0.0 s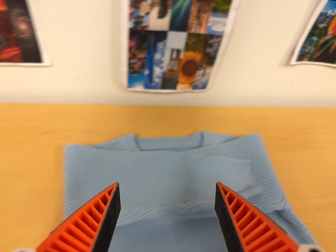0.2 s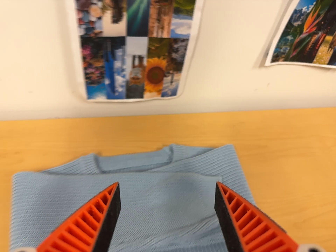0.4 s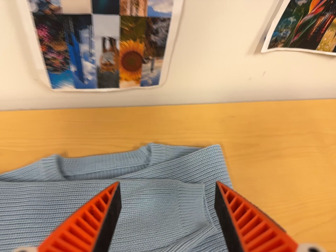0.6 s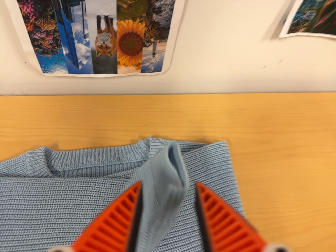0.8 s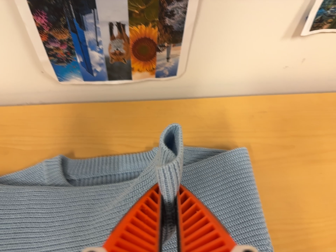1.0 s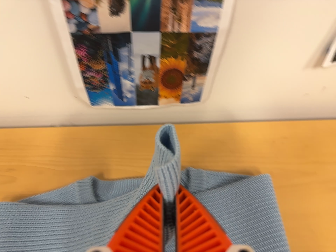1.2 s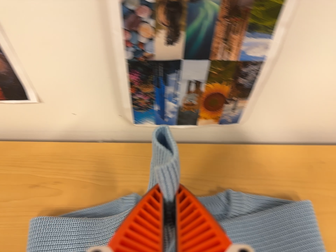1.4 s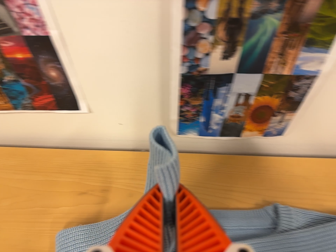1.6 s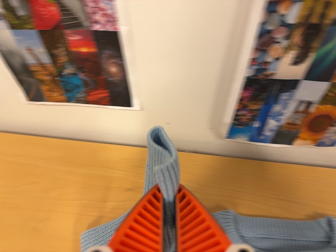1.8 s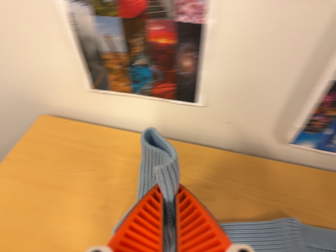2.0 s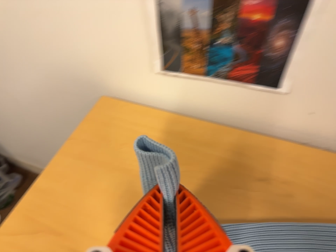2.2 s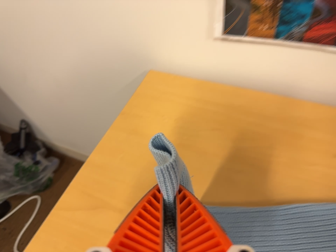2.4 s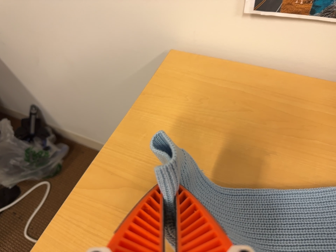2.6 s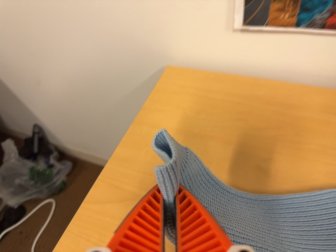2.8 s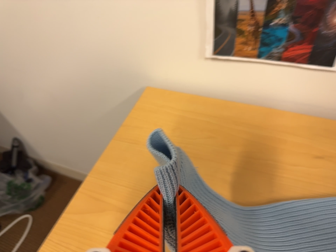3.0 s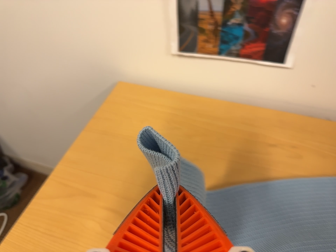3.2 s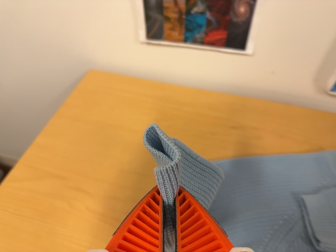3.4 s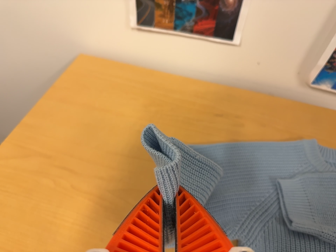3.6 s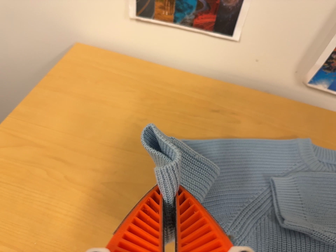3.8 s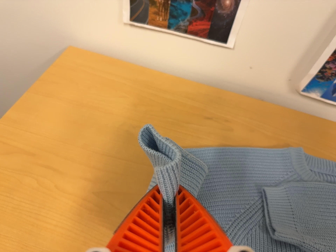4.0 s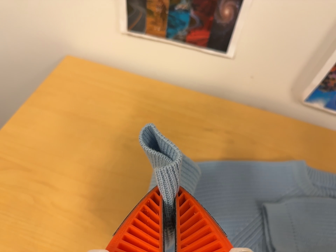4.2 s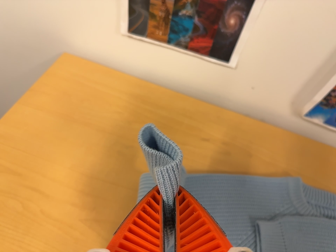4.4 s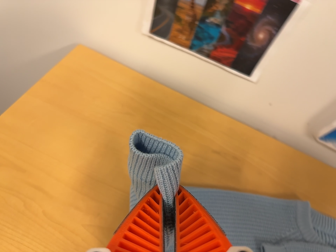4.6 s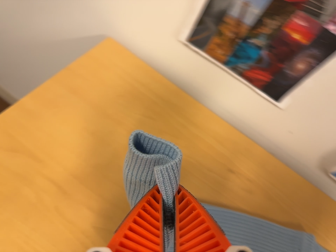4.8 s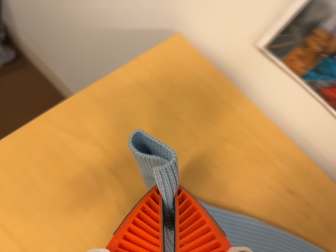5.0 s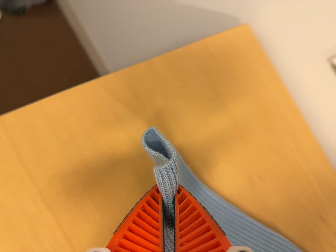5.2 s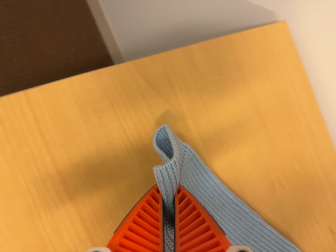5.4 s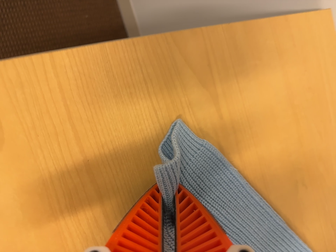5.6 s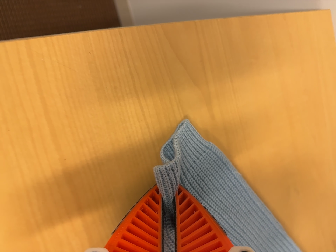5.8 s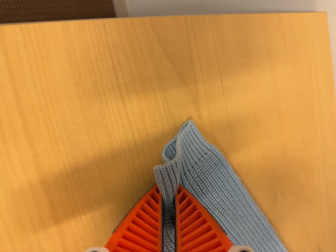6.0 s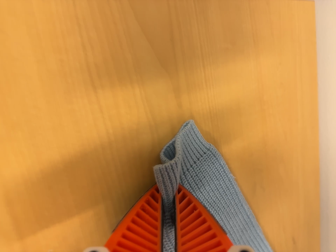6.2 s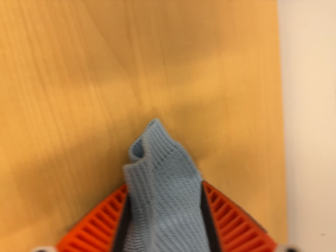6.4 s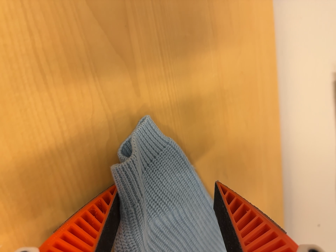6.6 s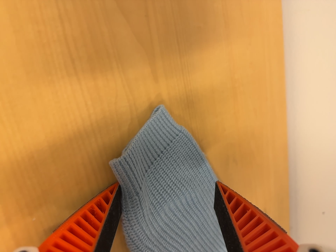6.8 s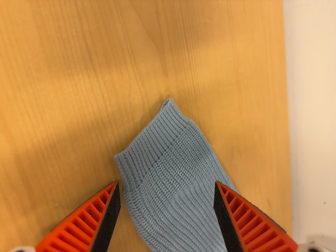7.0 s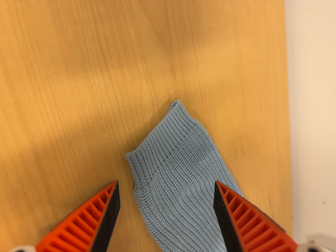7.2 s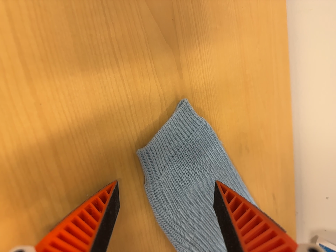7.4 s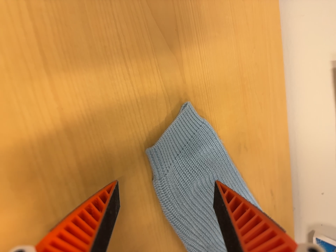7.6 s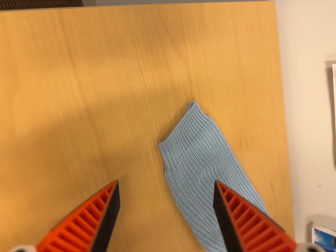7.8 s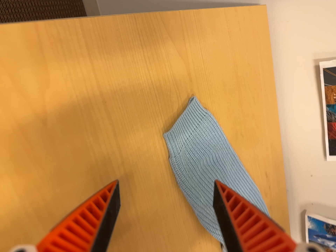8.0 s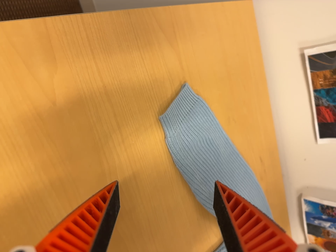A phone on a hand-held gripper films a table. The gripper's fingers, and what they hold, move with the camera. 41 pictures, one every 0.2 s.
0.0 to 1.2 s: The camera travels forward and toward the top of its view, about 20 cm, so what stands in front looms larger.
1.2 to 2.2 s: The camera pans to its left by about 20 degrees. It travels to its left, about 34 cm, so close, fixed things drift to the right. It rolls about its line of sight by about 15 degrees, and the scene rotates clockwise.
2.2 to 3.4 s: The camera swings to its right by about 10 degrees, and the scene slides to the left. It travels backward, toward the bottom of its view and to its right, about 14 cm, so what stands in front gets smaller.
3.4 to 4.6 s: The camera travels toward the top of its view and to its left, about 14 cm. It rolls about its line of sight by about 20 degrees, and the scene rotates clockwise.
4.6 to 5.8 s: The camera travels to its left and forward, about 24 cm, so close, fixed things drift to the right. Its aim tips toward the bottom of its view by about 15 degrees, and the scene shifts upward. It rolls about its line of sight by about 40 degrees, and the scene rotates clockwise.
5.8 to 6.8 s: The camera shifts only a little, or ends up much as it began.
6.8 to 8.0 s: The camera travels backward, about 16 cm, so what stands in front gets smaller.
The film runs backward here.
